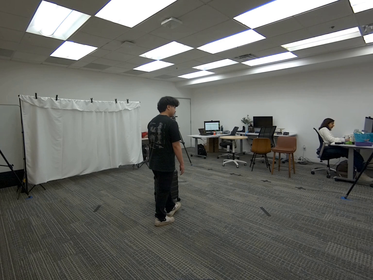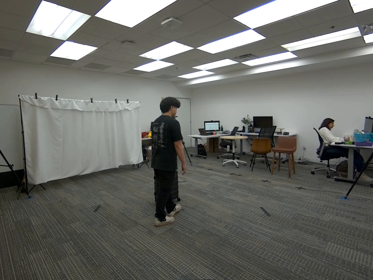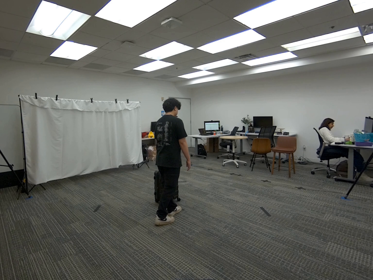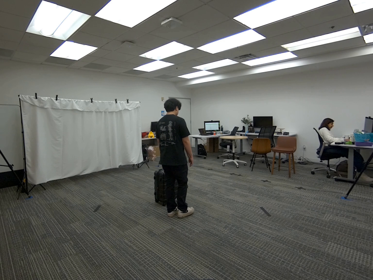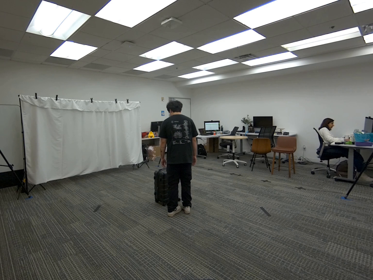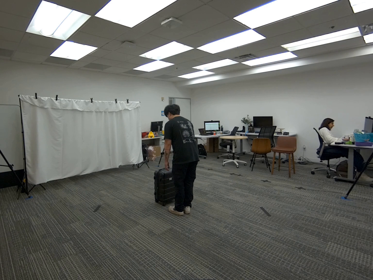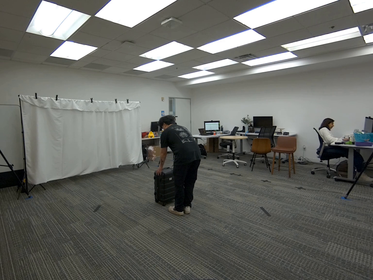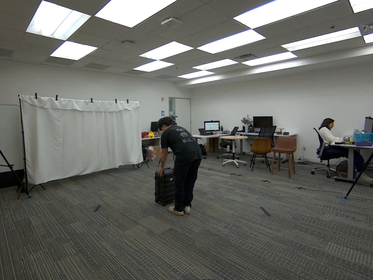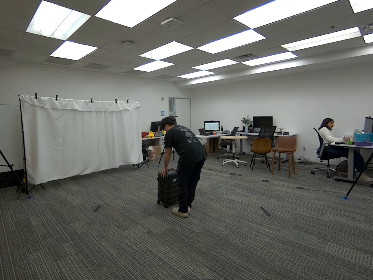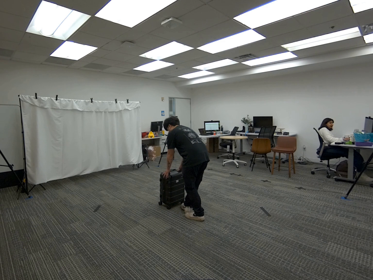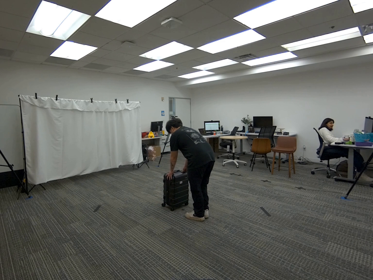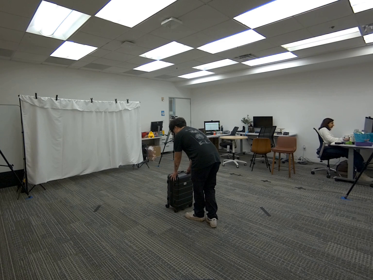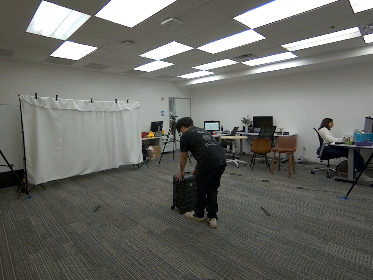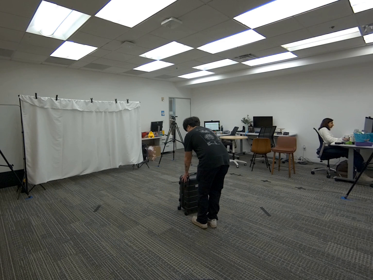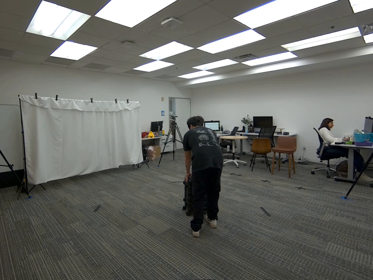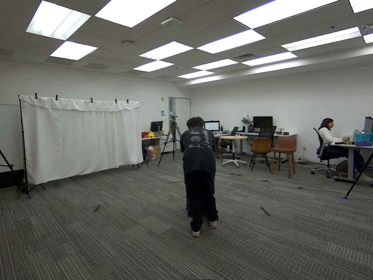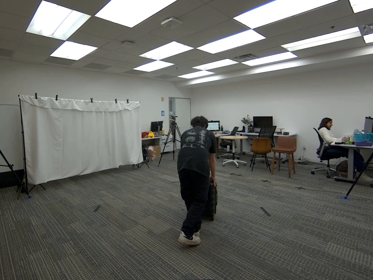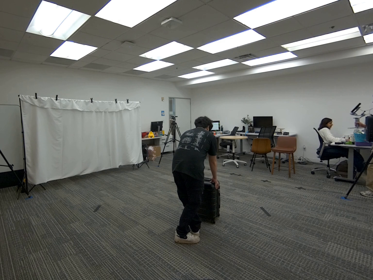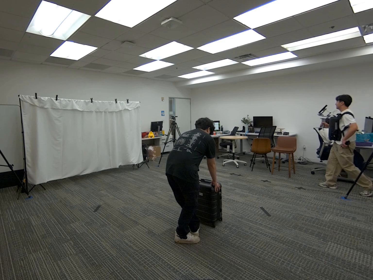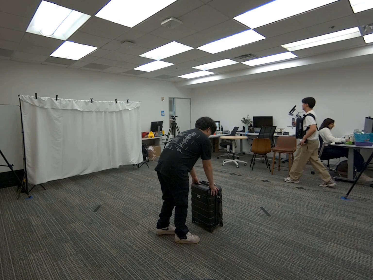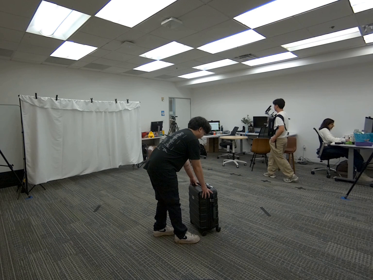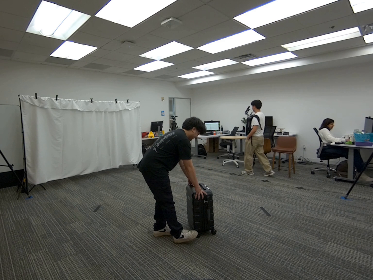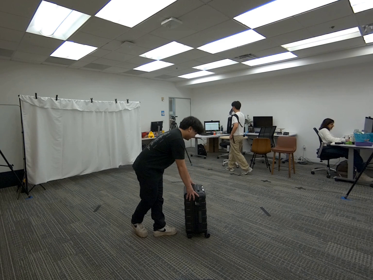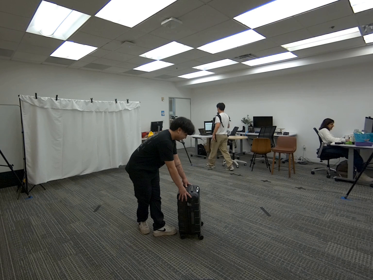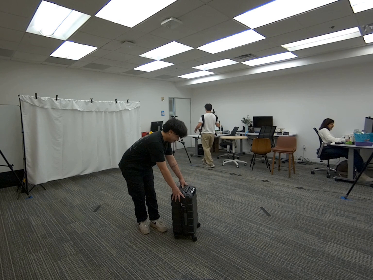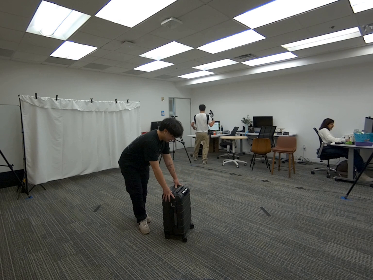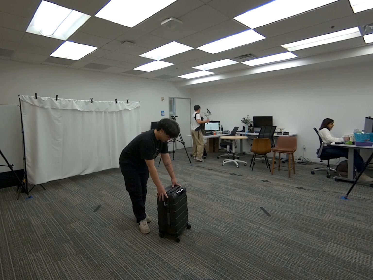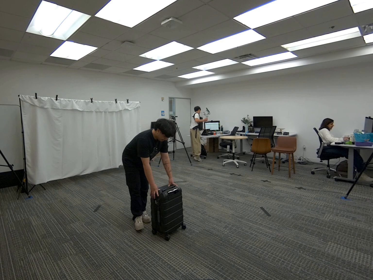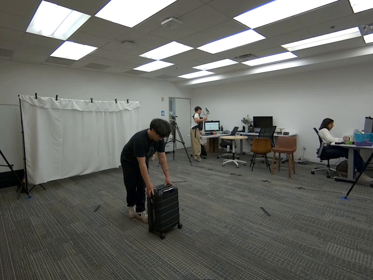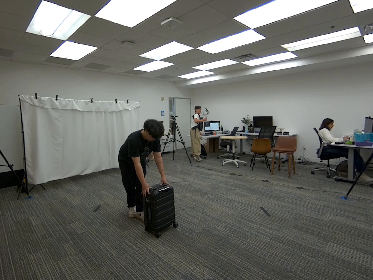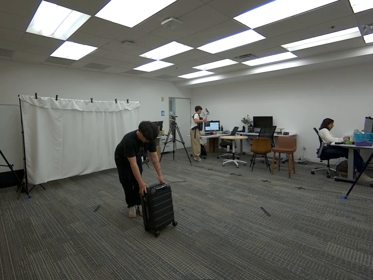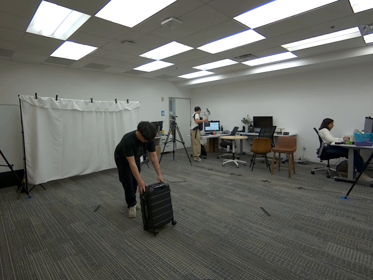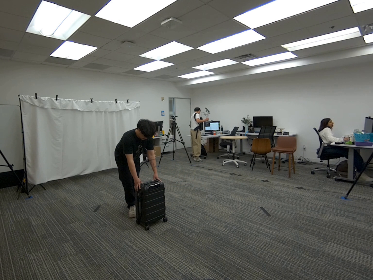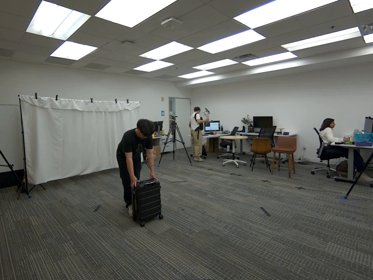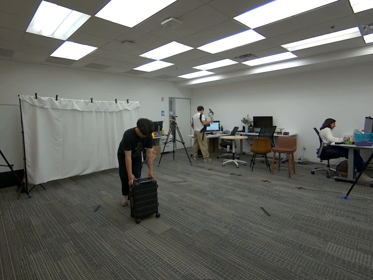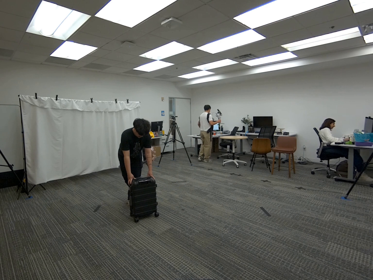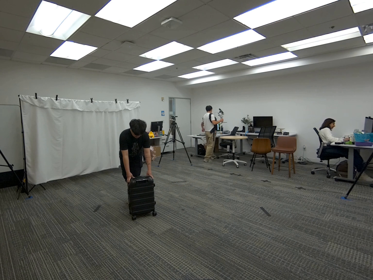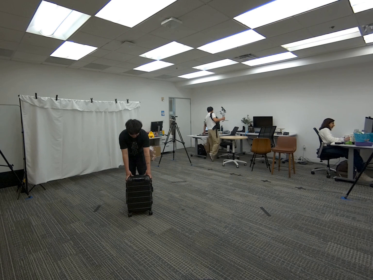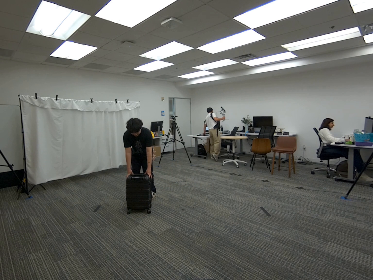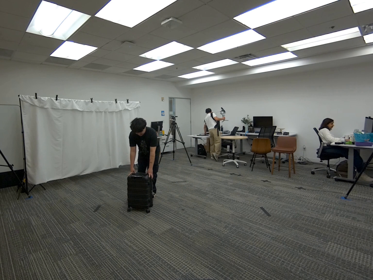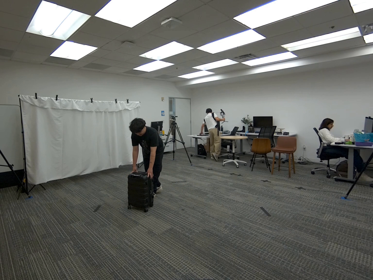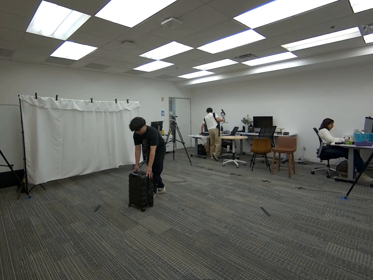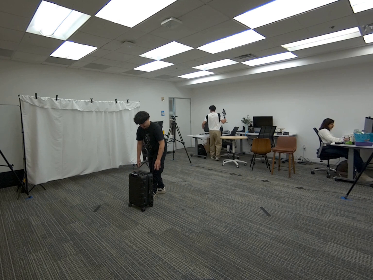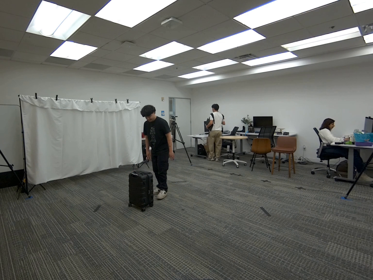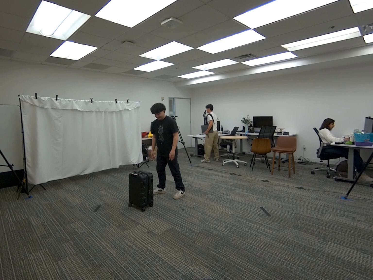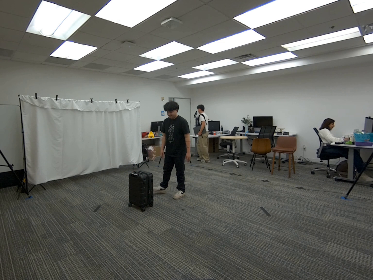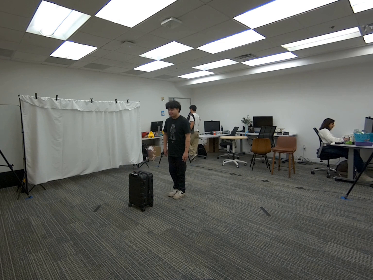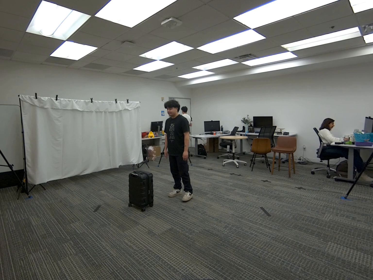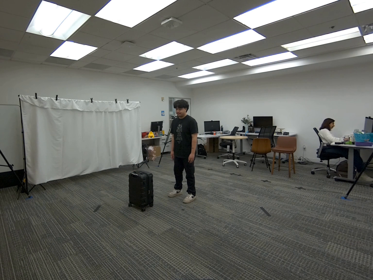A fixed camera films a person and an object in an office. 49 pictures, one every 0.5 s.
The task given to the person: Walk over to the luggage within the bounding area and drag the luggage using both hands. Step away when complete.
